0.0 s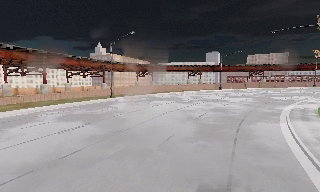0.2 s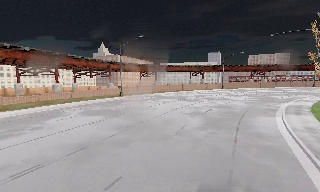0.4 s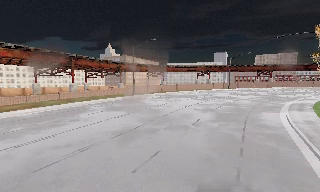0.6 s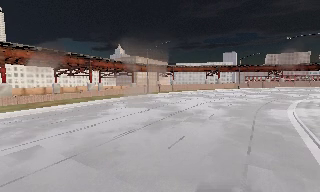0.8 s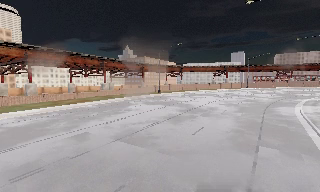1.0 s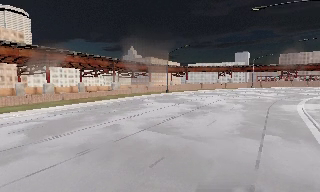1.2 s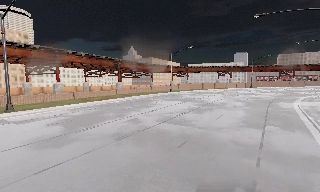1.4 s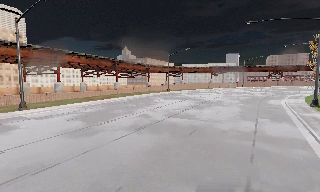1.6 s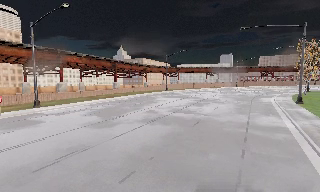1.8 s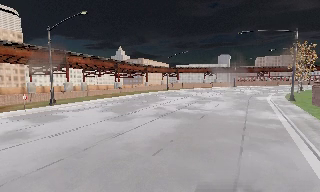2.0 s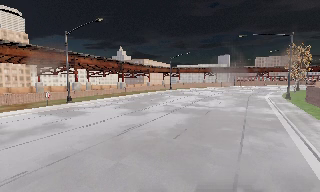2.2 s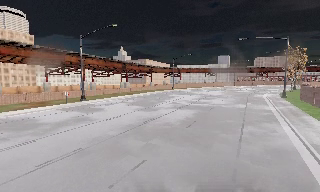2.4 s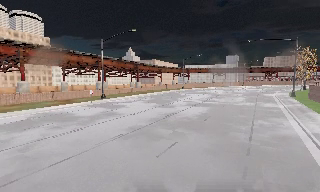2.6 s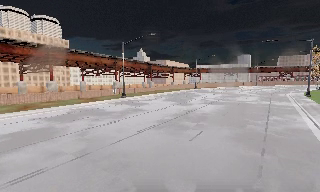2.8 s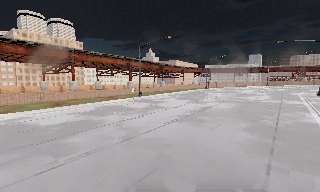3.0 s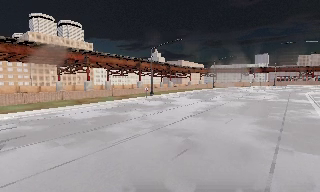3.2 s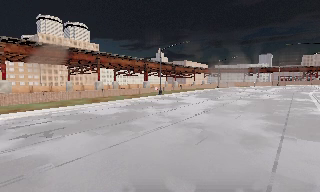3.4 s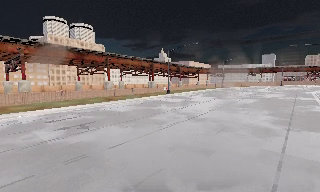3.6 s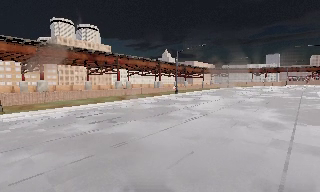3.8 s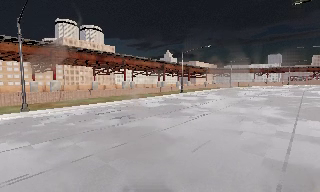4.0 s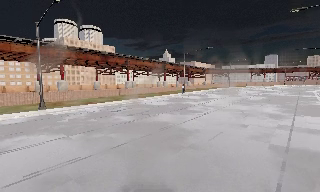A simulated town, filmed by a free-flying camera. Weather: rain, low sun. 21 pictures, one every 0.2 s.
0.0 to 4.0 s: The scene slides to the right, as the camera pans about 15 degrees to its left. It travels backward and to its left, about 45 m, so what stands in front gets smaller.
The film runs backward here.
